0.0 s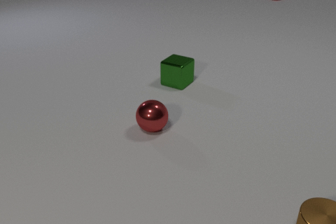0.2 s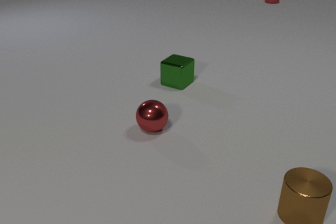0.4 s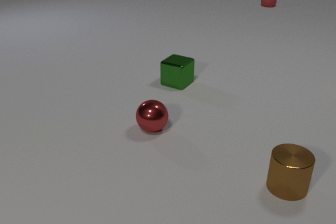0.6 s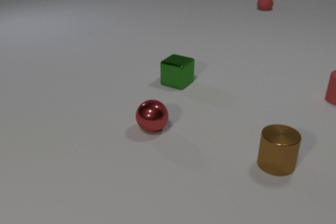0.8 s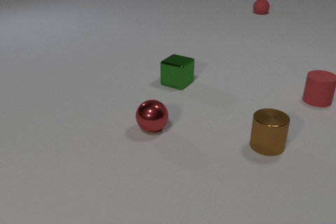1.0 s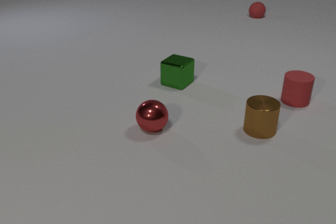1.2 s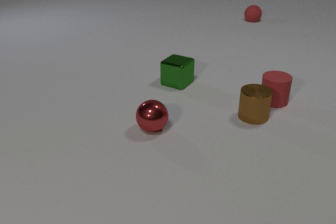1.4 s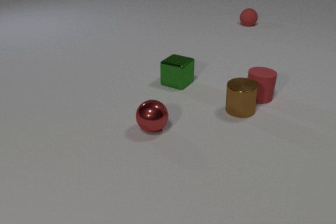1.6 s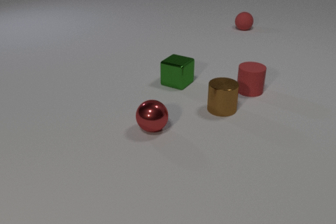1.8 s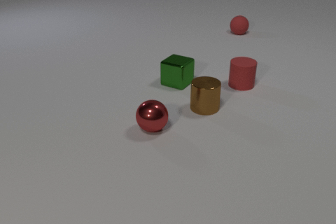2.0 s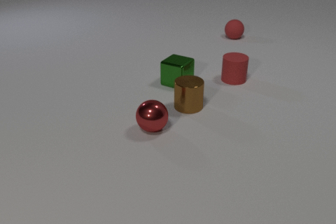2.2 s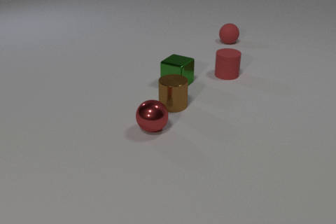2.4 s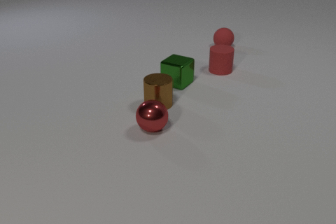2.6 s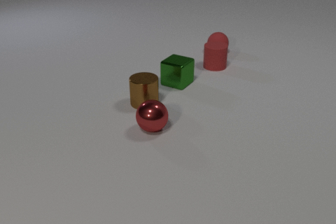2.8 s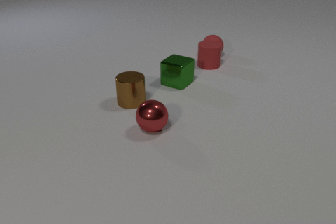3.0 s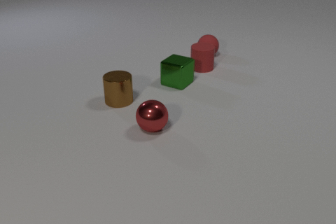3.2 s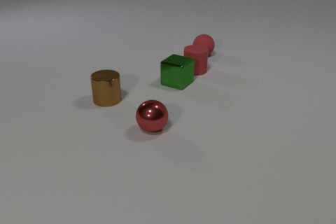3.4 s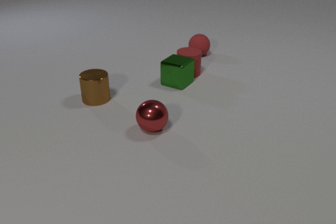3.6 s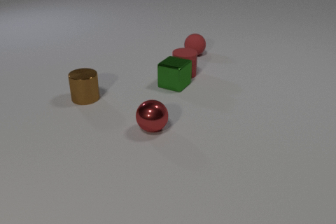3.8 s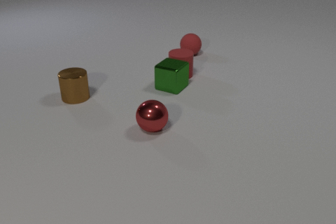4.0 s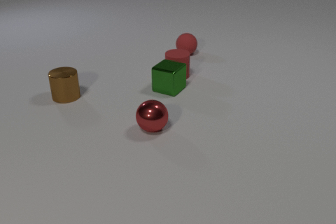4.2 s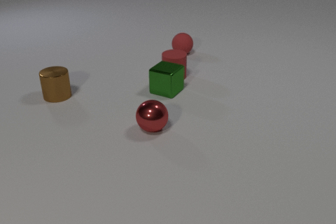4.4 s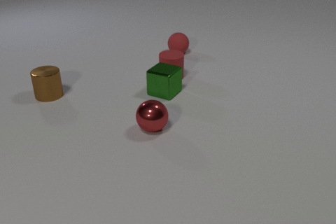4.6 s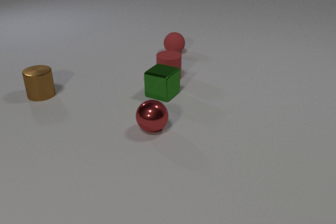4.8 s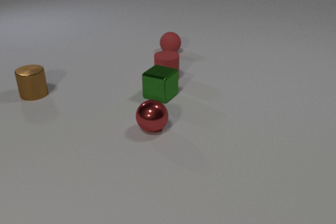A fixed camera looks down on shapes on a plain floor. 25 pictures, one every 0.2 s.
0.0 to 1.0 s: The red rubber cylinder comes in at the right edge, slides to the left and toward the camera. The brown metal cylinder slides away from the camera. The red rubber sphere rolls toward the camera.
1.0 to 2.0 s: The red rubber cylinder slides to the left and away from the camera. The brown metal cylinder slides to the left and away from the camera. The red rubber sphere rolls toward the camera. The red rubber cylinder and the brown metal cylinder collide.
2.0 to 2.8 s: The red rubber cylinder slides away from the camera and to the left. The brown metal cylinder slides to the left. The red rubber sphere rolls toward the camera. The red rubber cylinder and the red rubber sphere collide.
2.8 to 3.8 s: The red rubber cylinder slides to the left and toward the camera. The brown metal cylinder slides to the left. The red rubber sphere rolls to the left. The green metal cube slides toward the camera and to the left. The red rubber cylinder and the green metal cube collide.
3.8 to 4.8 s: The red rubber cylinder slides to the left and toward the camera. The brown metal cylinder slides to the left and away from the camera. The red rubber sphere rolls to the left. The green metal cube slides toward the camera and to the left.
How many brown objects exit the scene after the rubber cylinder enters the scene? 0.
How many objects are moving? 4.
Are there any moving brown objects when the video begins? yes.
